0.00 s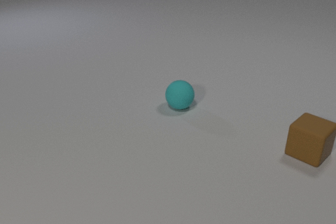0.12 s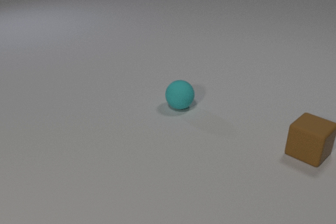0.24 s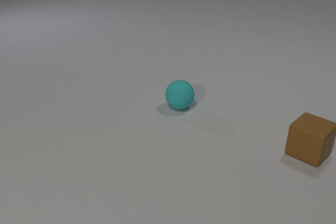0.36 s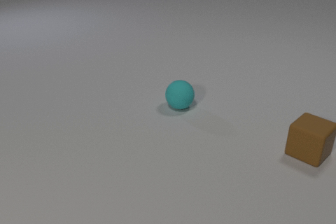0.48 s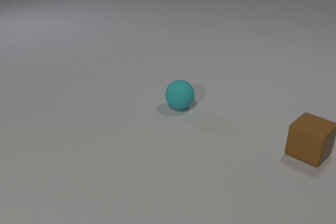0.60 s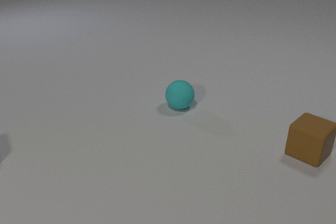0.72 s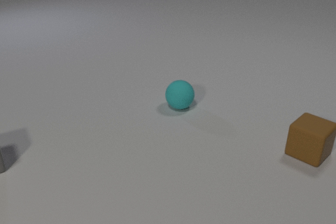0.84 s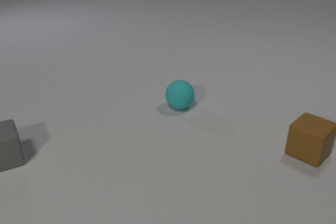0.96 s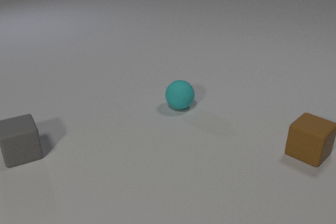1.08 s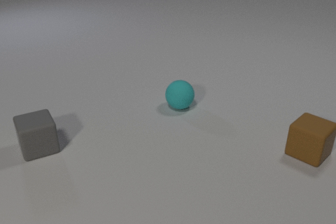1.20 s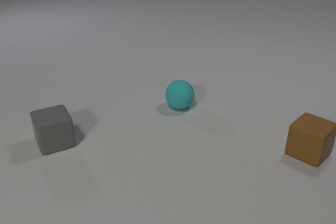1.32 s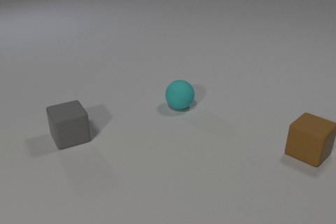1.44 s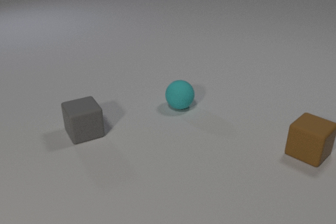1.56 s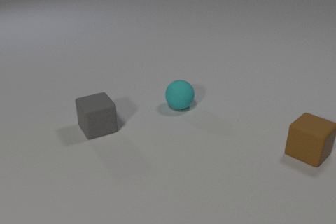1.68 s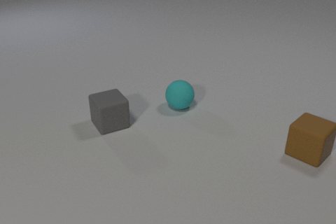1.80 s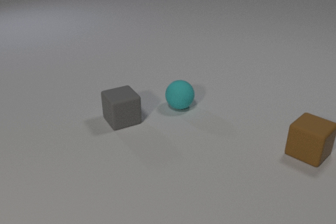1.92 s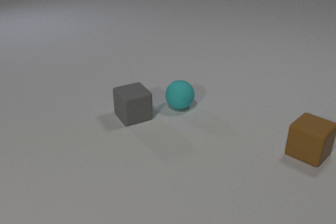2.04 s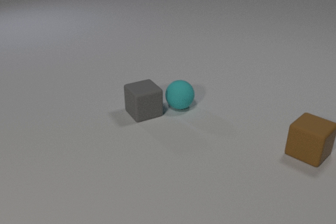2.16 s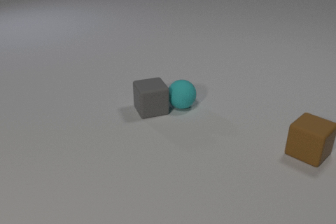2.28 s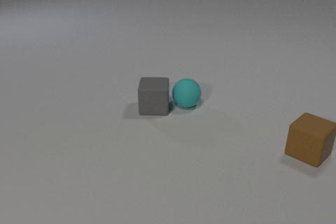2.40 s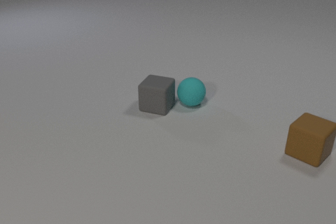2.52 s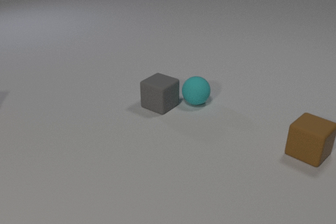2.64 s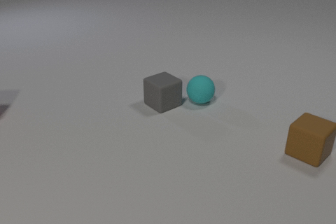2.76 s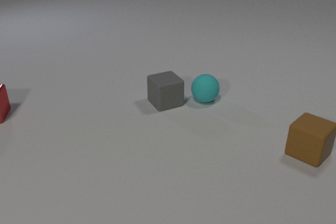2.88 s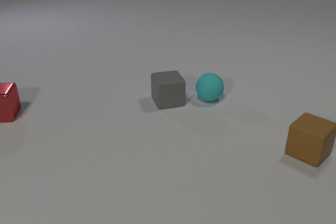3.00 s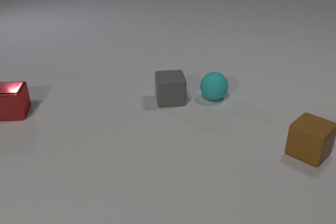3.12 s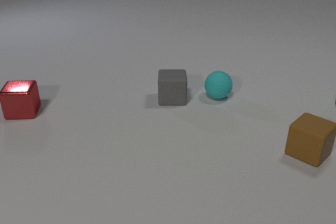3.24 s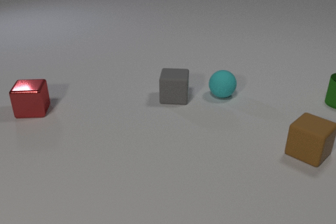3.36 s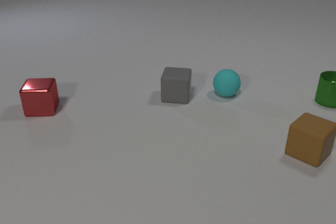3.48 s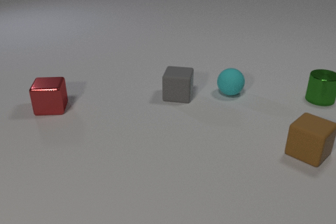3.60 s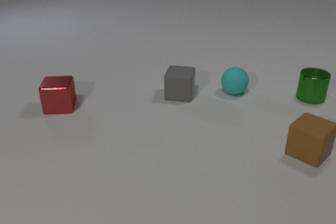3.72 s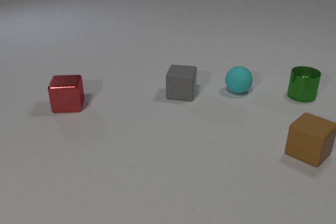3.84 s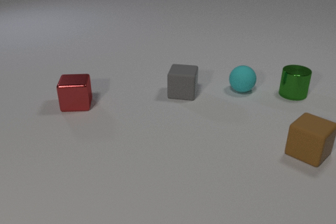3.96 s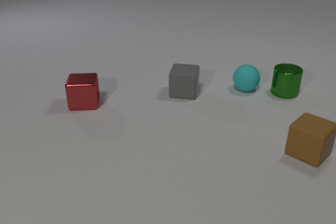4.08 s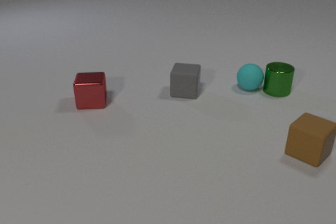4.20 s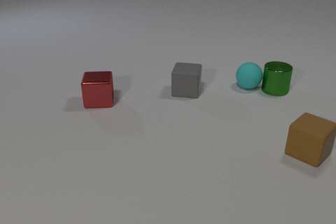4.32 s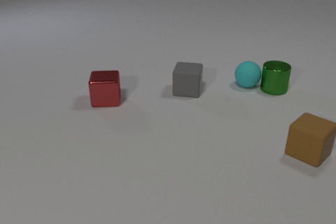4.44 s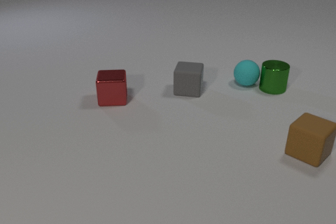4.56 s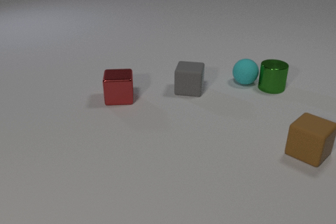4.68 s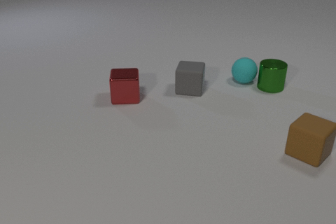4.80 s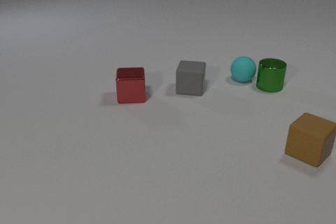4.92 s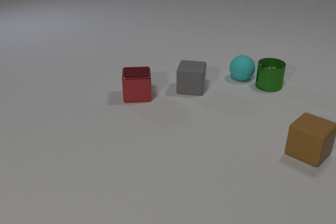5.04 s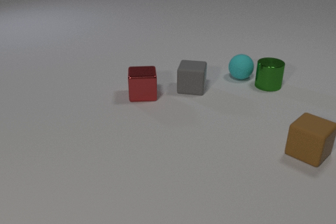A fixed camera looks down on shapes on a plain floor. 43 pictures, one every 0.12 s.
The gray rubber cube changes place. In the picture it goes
to the right.
The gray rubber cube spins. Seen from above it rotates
clockwise.
0.00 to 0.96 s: The gray rubber cube comes in at the left edge, slides to the right.
0.96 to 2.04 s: The gray rubber cube slides to the right and away from the camera.
2.04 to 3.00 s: The gray rubber cube slides to the right and away from the camera, spins clockwise seen from above by about 120 degrees, its near face sliding to the left. The cyan rubber sphere rolls to the right and away from the camera. The red metal cube comes in at the left edge, slides to the right. The gray rubber cube and the cyan rubber sphere collide.
3.00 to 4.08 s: The gray rubber cube slides away from the camera and to the right. The cyan rubber sphere rolls to the right and away from the camera. The red metal cube slides to the right. The green metal cylinder comes in at the right edge, slides to the left. The cyan rubber sphere and the green metal cylinder collide.
4.08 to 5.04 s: The gray rubber cube slides away from the camera and to the right. The cyan rubber sphere rolls away from the camera. The red metal cube slides to the right. The green metal cylinder slides away from the camera and to the left.
What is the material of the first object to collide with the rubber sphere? rubber.
What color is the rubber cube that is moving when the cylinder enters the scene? gray.
How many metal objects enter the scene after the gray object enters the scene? 2.
